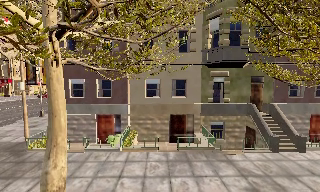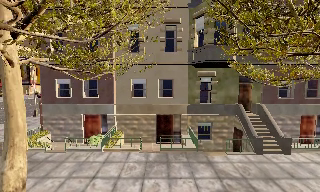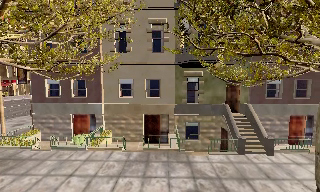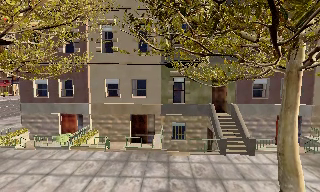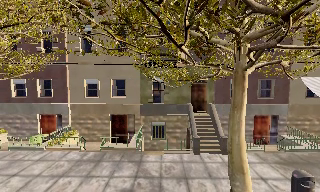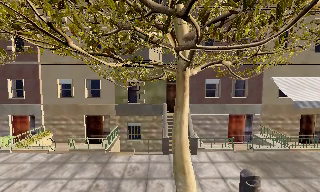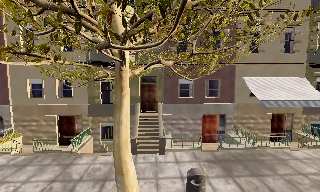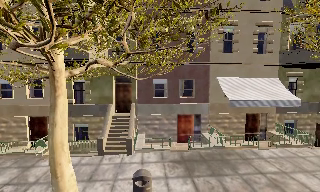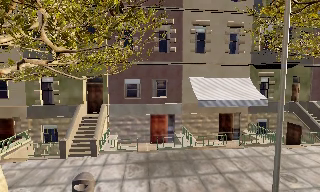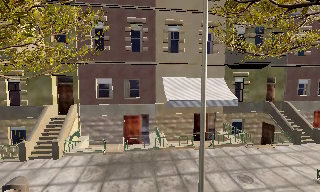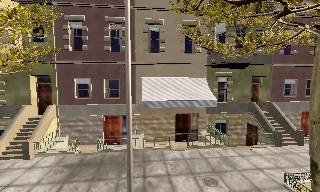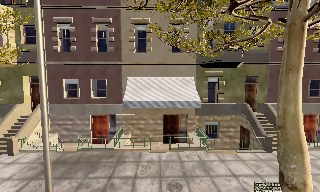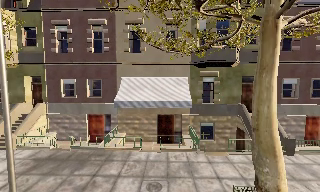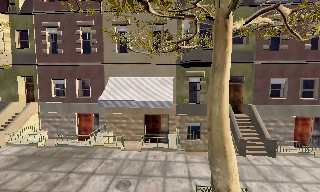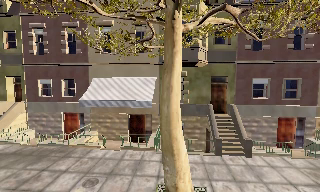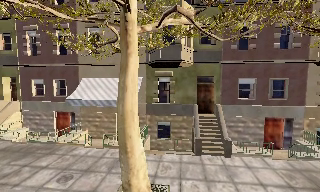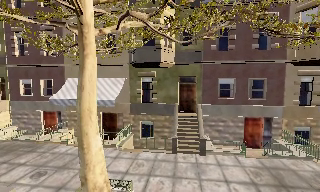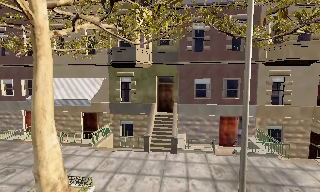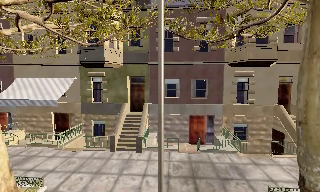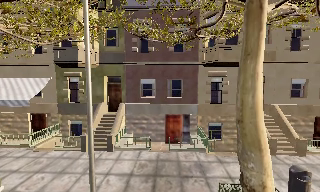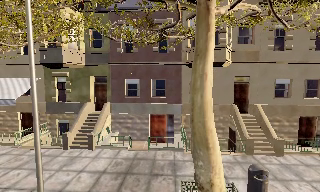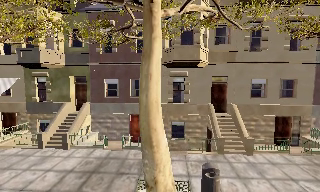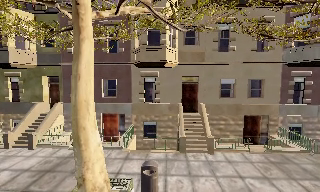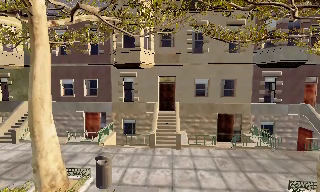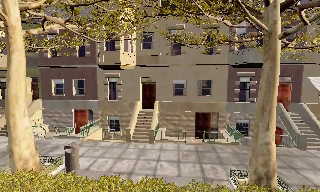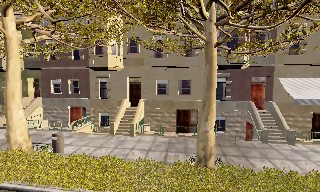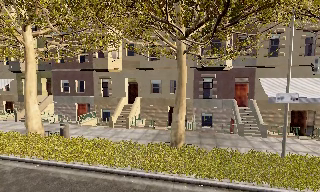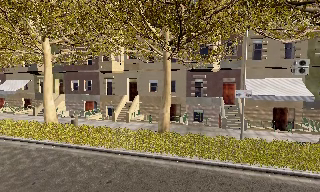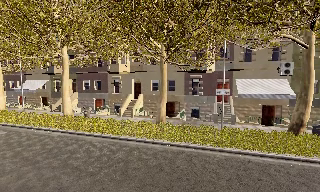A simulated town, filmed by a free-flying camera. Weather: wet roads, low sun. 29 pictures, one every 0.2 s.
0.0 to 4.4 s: The camera travels to its right, about 30 m, so close, fixed things drift to the left.
4.4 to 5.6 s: The camera pans to its left, which is counterclockwise from overhead, by about 15 degrees. It travels to its right and backward, about 12 m, so close, fixed things drift to the left.
The film runs backward here.
